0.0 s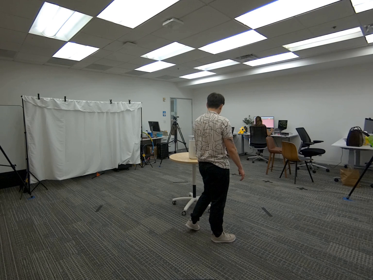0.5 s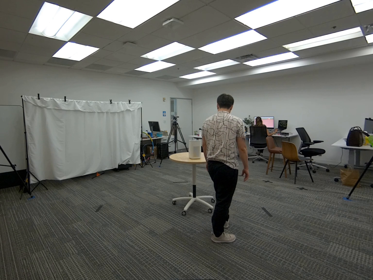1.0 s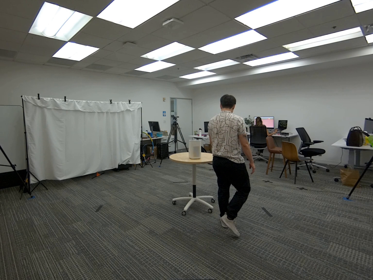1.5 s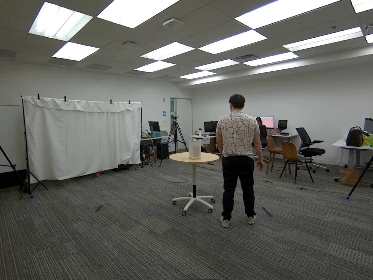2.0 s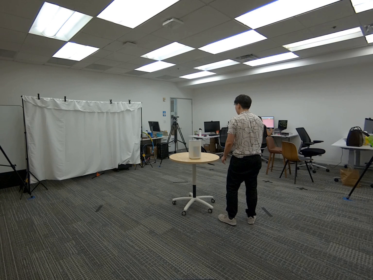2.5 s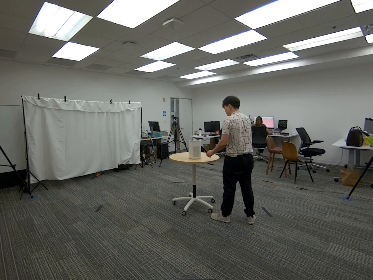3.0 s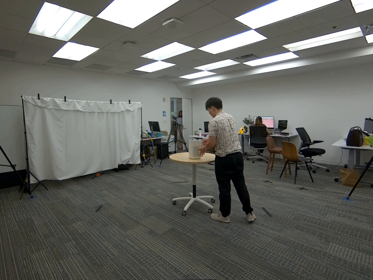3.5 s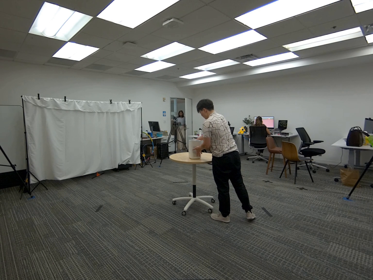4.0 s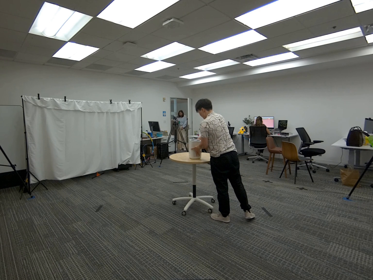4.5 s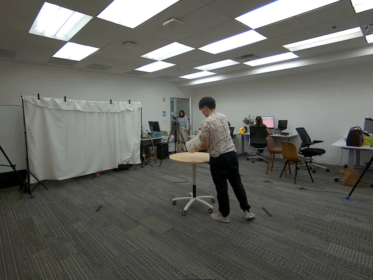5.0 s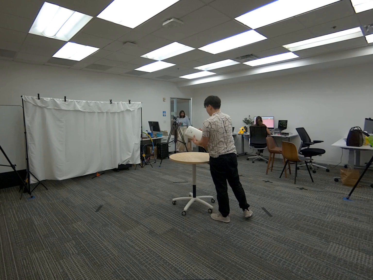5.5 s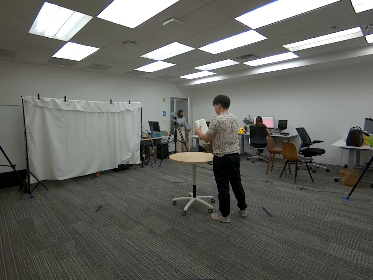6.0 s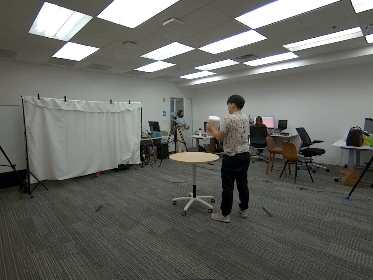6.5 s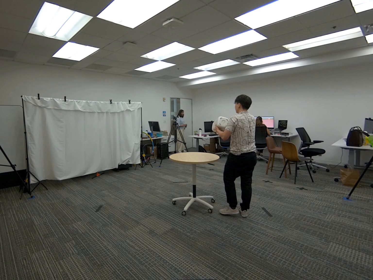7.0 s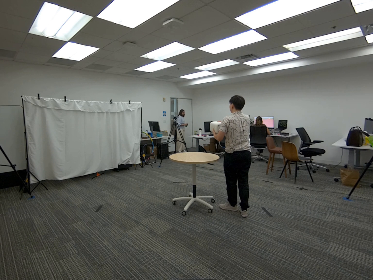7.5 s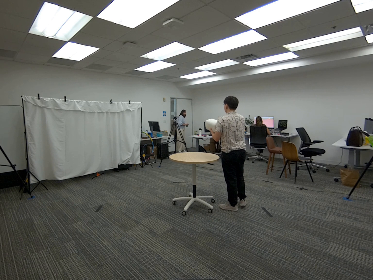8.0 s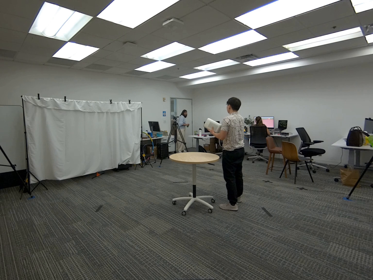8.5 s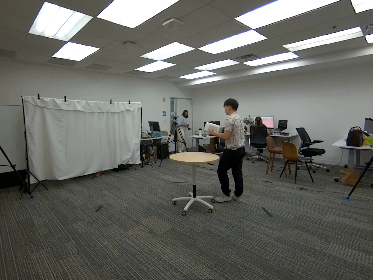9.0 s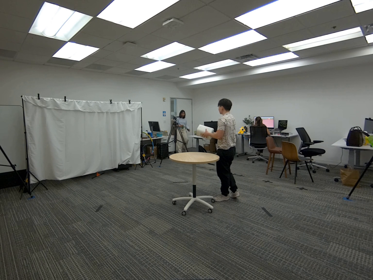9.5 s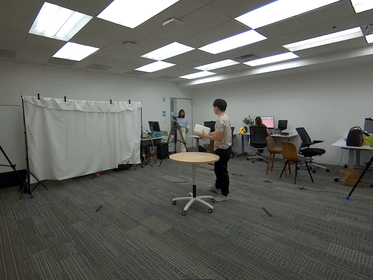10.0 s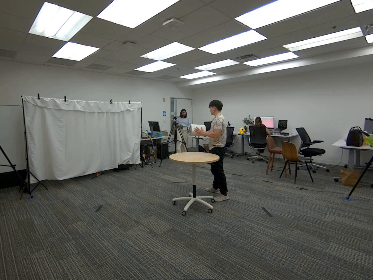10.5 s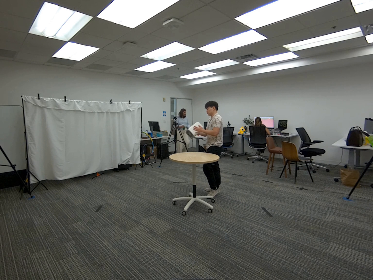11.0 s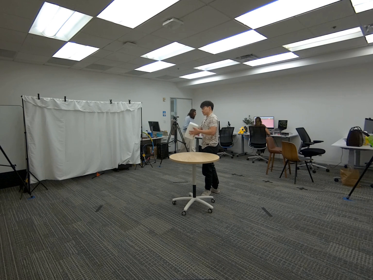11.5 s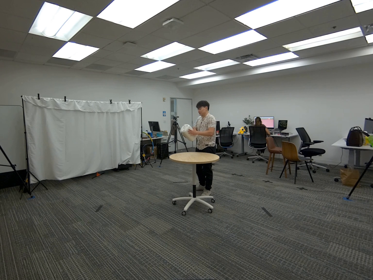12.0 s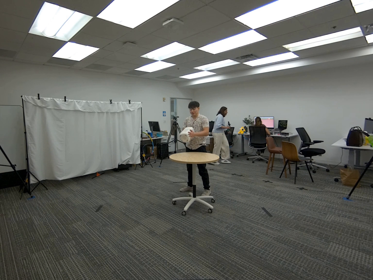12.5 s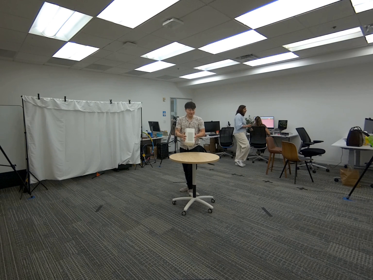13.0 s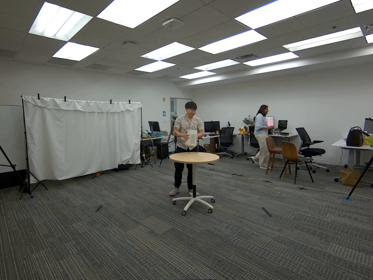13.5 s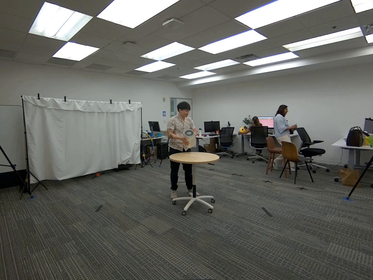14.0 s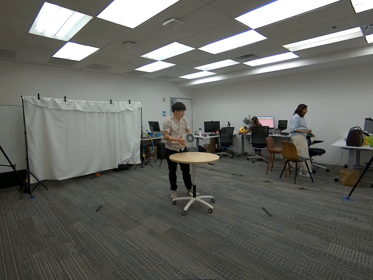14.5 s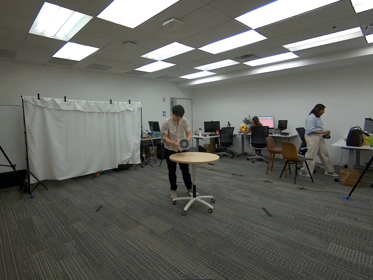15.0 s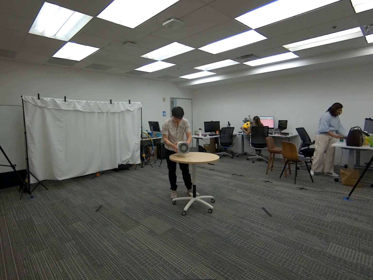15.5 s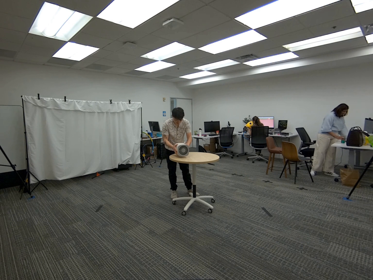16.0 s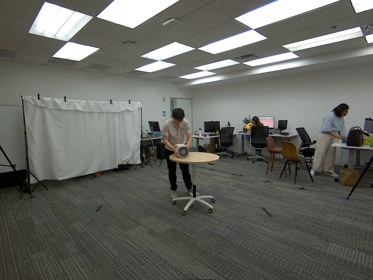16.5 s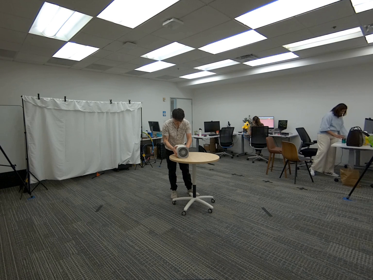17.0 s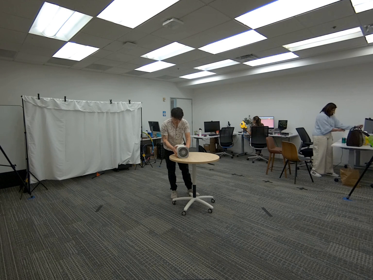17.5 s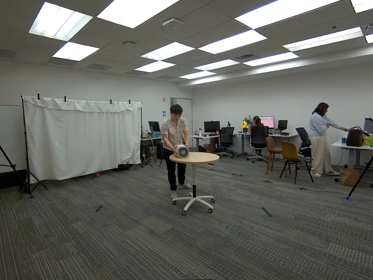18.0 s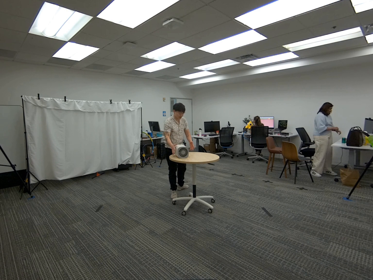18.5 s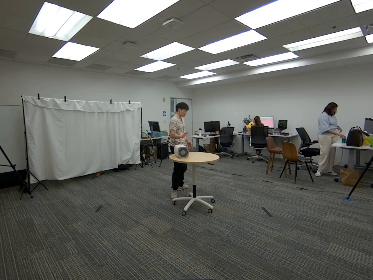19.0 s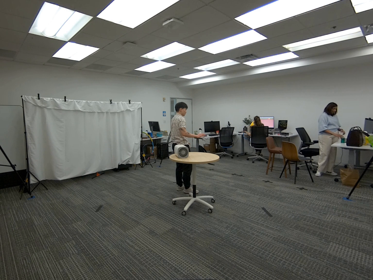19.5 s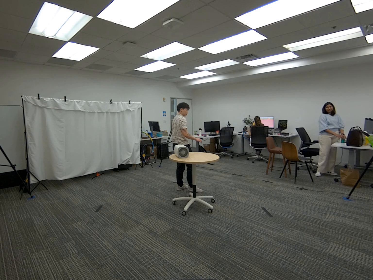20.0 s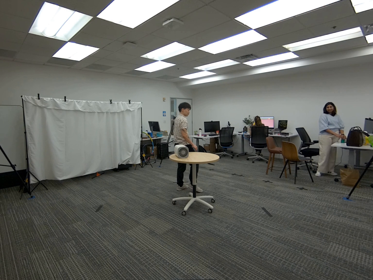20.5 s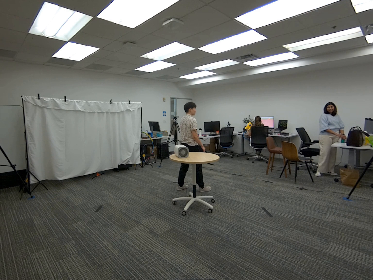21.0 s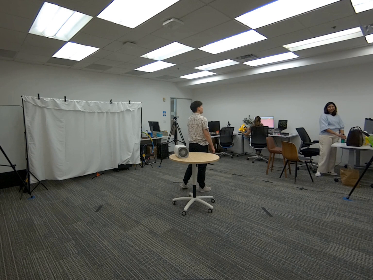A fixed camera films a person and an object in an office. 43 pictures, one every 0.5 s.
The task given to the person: Walk over to the Air Purifier on the round table and pick up the air purifier using both hands and rotate the air purifier to a different orientation and place back on the round table when complete.
